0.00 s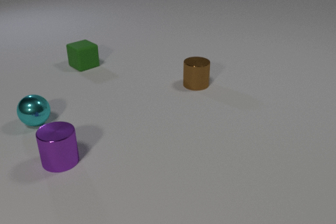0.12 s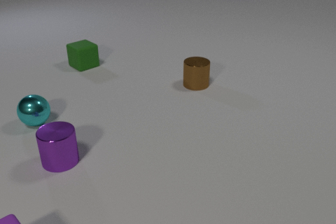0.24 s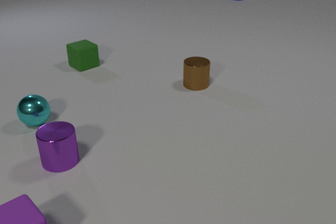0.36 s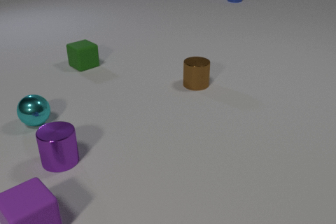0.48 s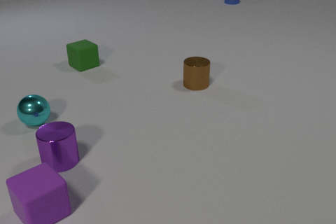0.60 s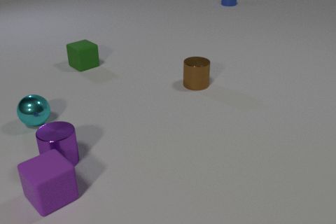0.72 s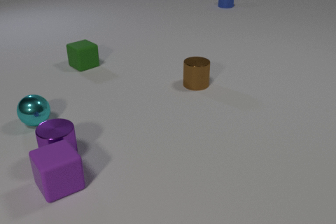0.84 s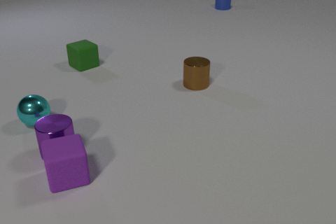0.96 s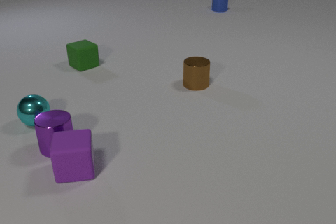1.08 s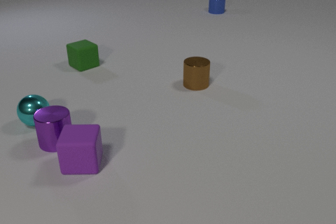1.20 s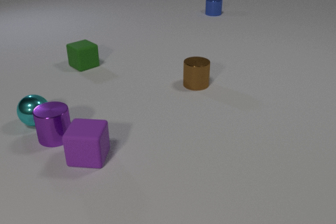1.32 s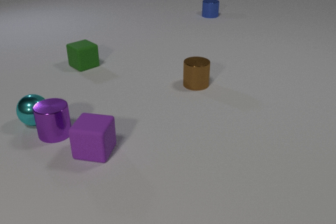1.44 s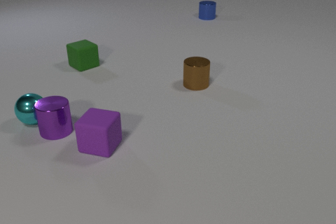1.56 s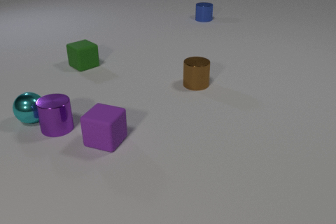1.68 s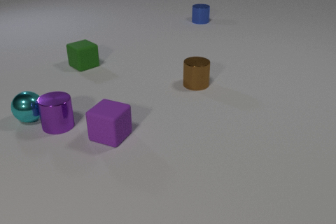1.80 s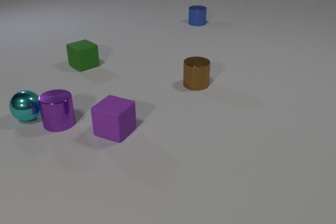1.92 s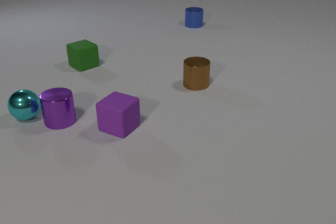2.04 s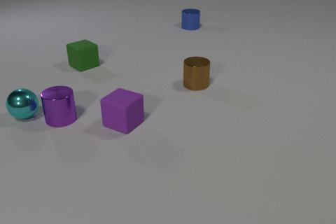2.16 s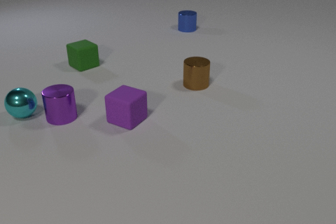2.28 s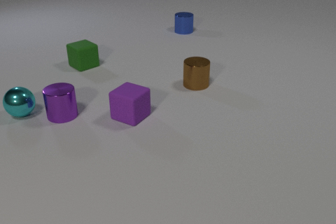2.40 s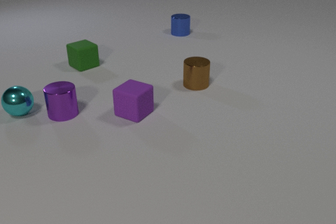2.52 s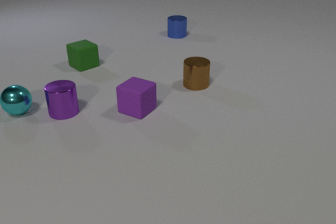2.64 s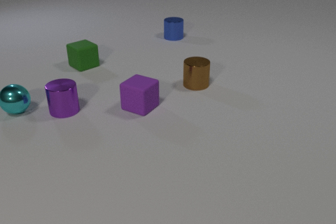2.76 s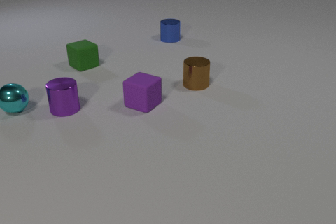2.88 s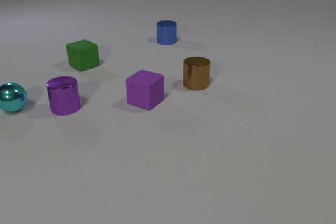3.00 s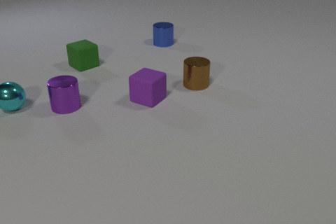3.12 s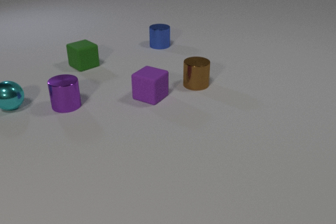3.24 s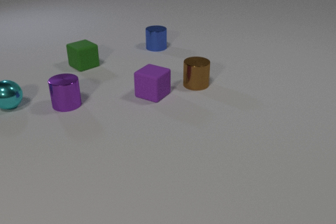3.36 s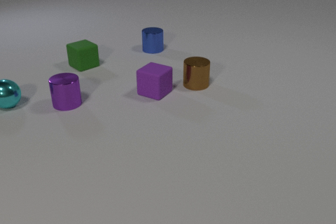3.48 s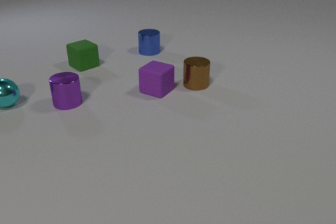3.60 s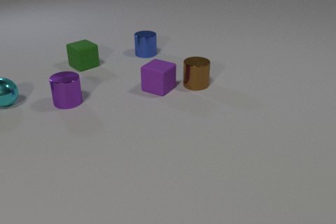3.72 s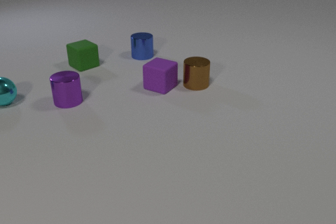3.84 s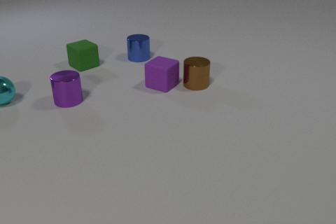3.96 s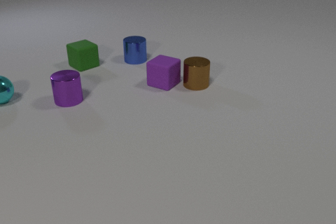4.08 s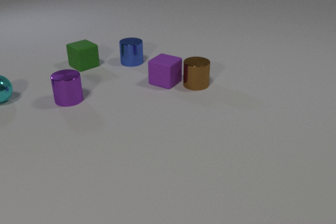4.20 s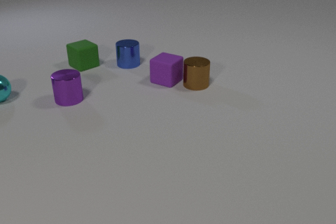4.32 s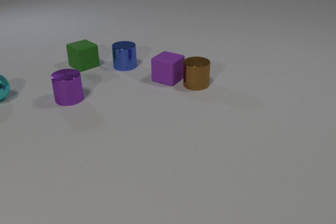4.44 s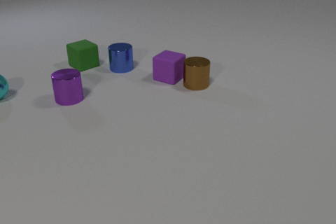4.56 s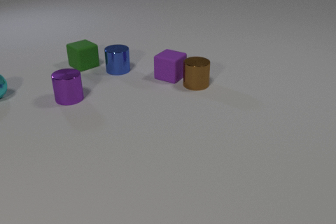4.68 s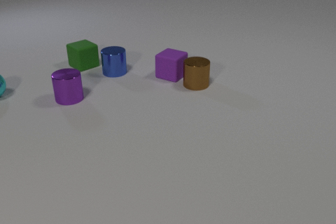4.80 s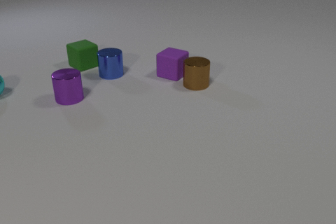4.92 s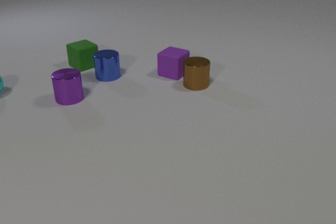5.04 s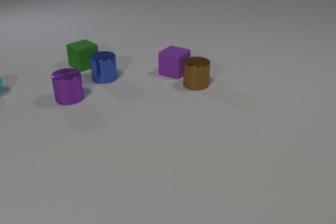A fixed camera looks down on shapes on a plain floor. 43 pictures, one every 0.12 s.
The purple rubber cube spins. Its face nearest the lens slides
to the left.
The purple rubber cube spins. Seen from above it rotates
clockwise.
0.00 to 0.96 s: The purple rubber cube comes in at the bottom edge, slides away from the camera and to the right, spins so that its near face slides to the left, clockwise seen from above. The purple metal cylinder slides away from the camera. The blue metal cylinder slides toward the camera. The purple rubber cube and the purple metal cylinder collide.
0.96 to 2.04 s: The purple rubber cube slides away from the camera and to the right, spins clockwise seen from above by about 45 degrees, its near face sliding to the left. The purple metal cylinder slides away from the camera. The cyan metal sphere rolls away from the camera and to the left. The blue metal cylinder slides toward the camera and to the left. The purple metal cylinder and the cyan metal sphere collide.
2.04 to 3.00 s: The purple rubber cube slides away from the camera and to the right. The purple metal cylinder slides away from the camera. The cyan metal sphere rolls away from the camera and to the left. The blue metal cylinder slides toward the camera and to the left.
3.00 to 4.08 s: The purple rubber cube slides away from the camera and to the right. The purple metal cylinder slides away from the camera. The cyan metal sphere rolls away from the camera and to the left. The blue metal cylinder slides toward the camera and to the left.
4.08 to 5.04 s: The purple rubber cube slides away from the camera and to the right. The cyan metal sphere rolls away from the camera and to the left. The blue metal cylinder slides toward the camera and to the left.
How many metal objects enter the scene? 0.
Are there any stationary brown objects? yes.
What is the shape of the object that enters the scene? cube.
